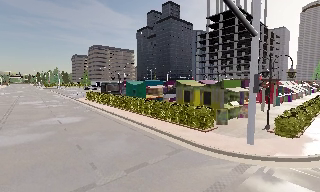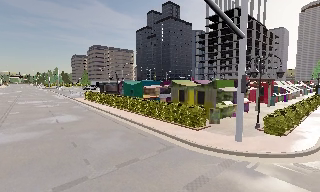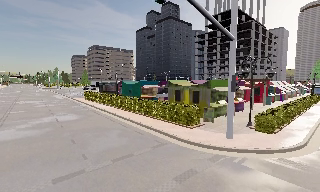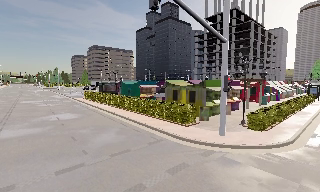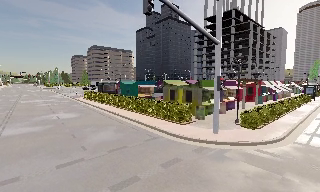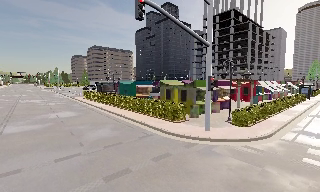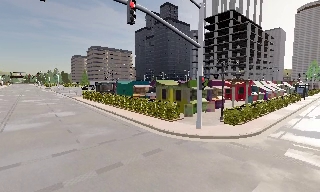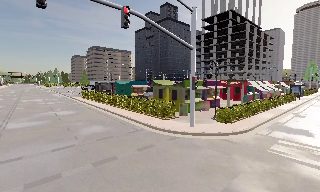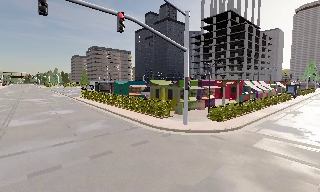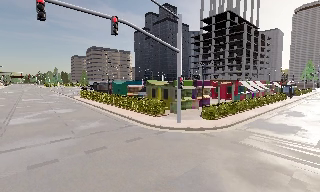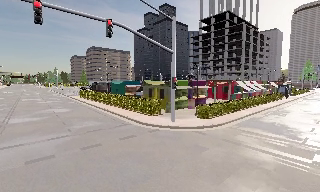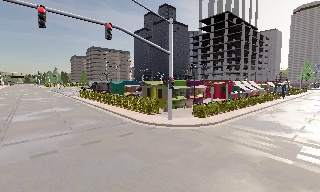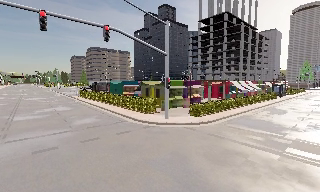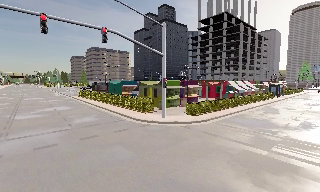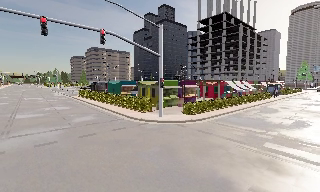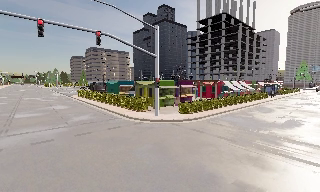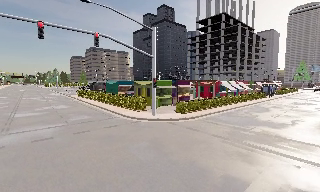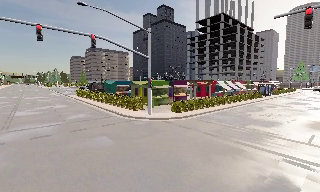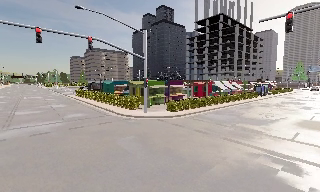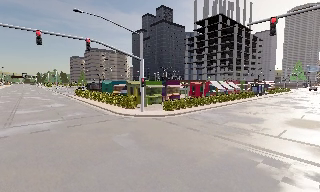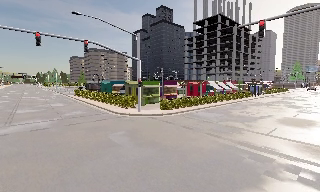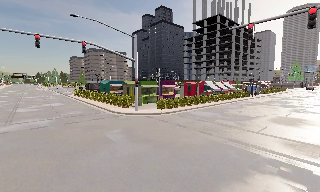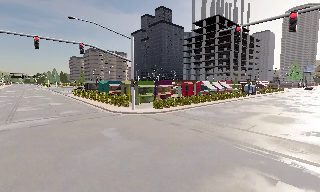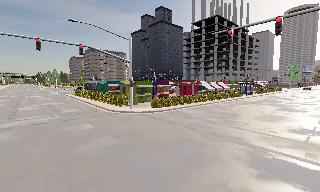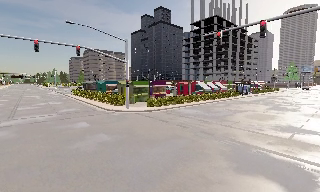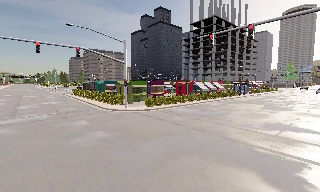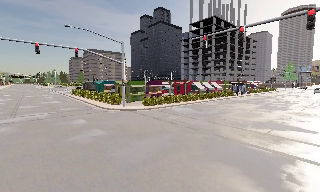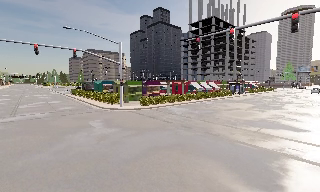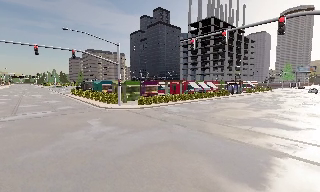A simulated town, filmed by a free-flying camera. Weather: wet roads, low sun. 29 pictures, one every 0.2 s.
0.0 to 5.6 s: The camera travels backward and to its right, about 15 m, so what stands in front gets smaller.
The film runs backward here.
